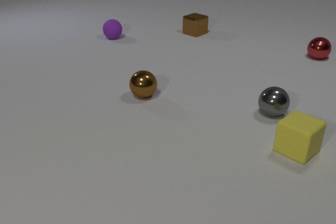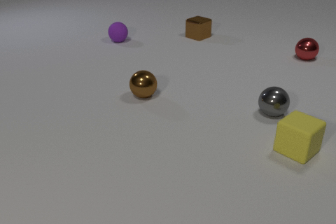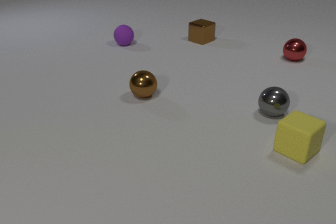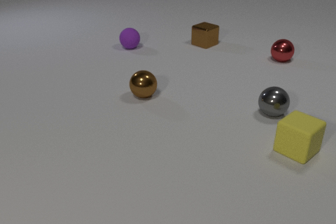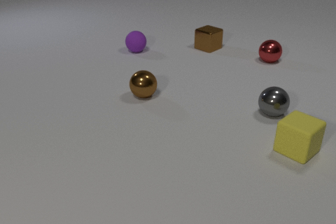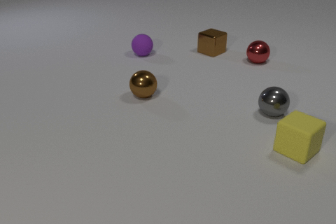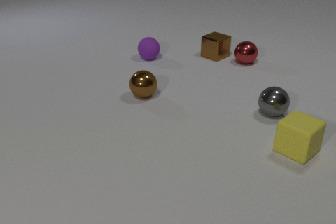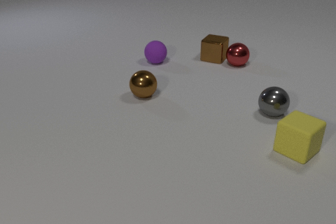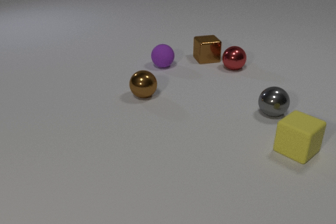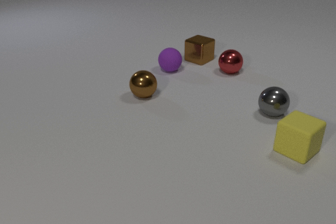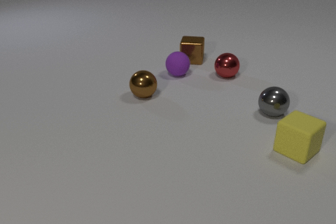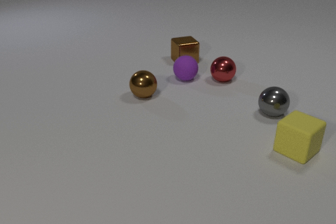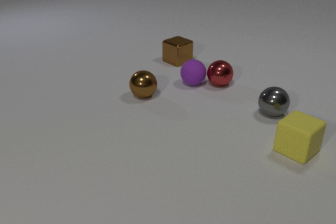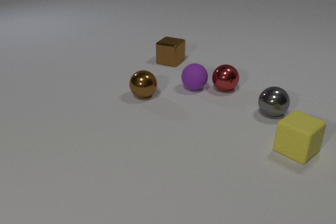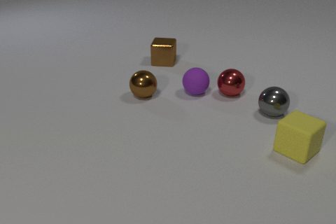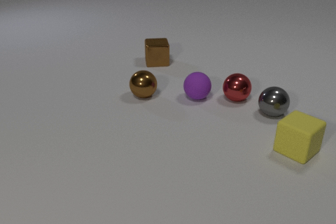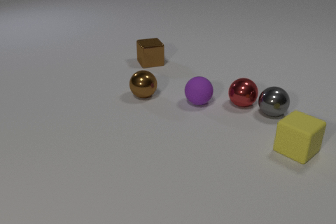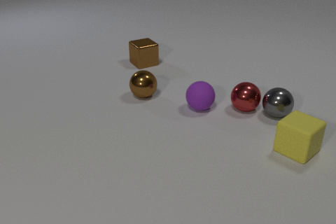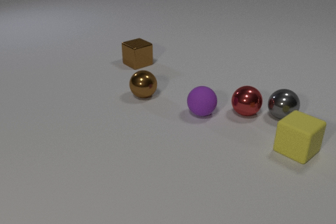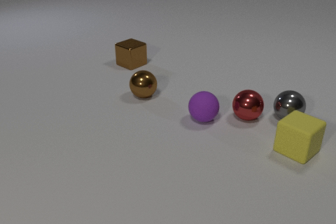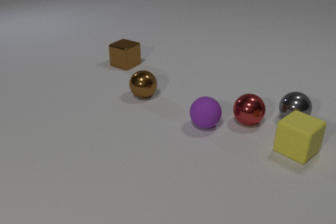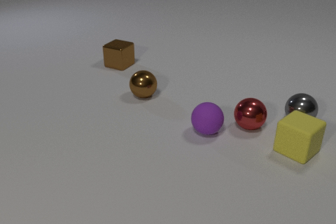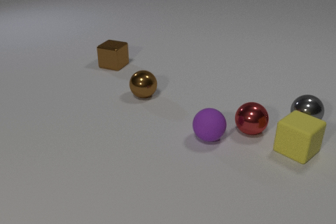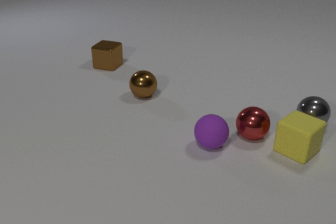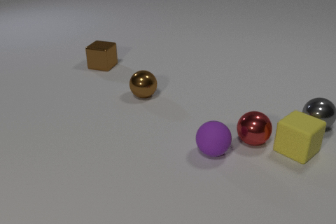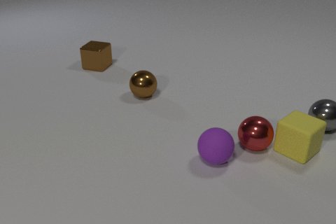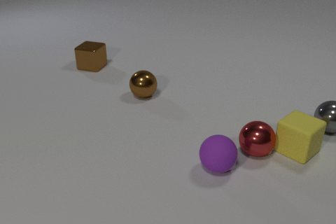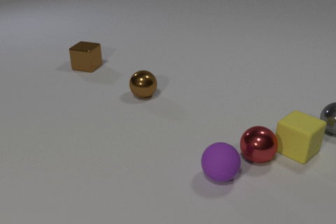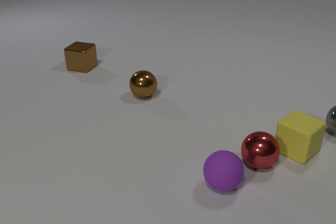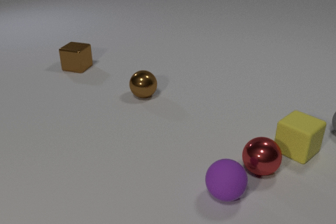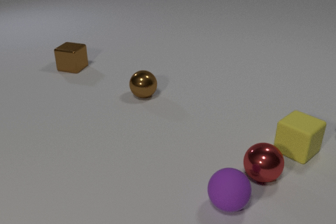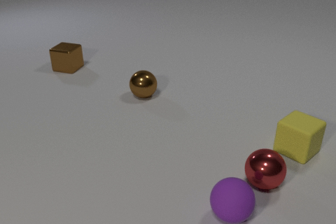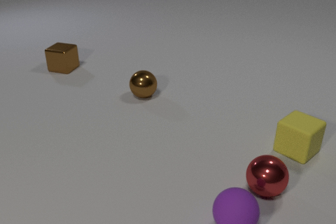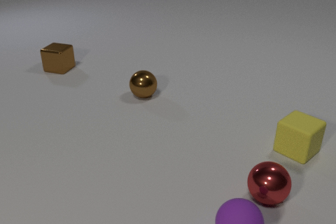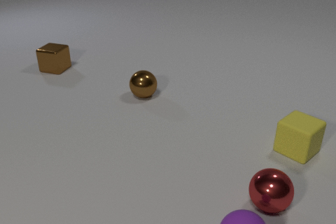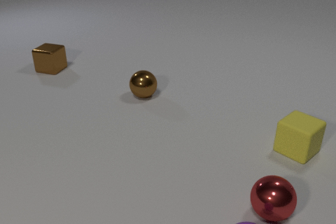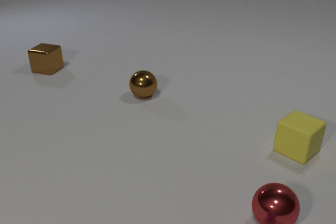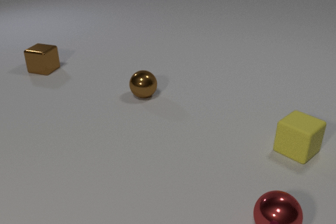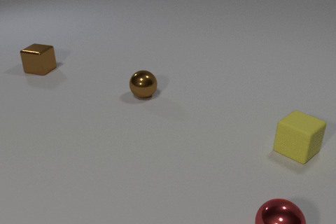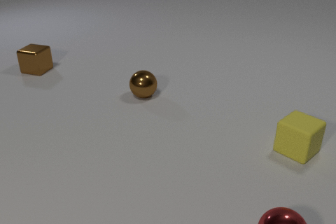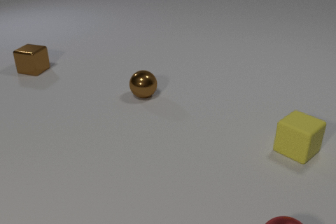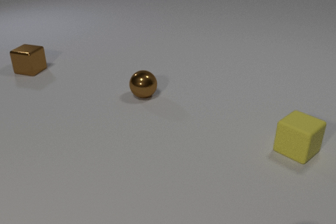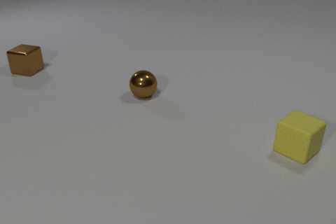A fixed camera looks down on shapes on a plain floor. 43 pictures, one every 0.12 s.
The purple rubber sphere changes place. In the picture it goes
toward the camera.
The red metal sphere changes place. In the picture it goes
toward the camera.
0.00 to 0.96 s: The brown metal cube slides toward the camera. The red metal sphere rolls to the left and toward the camera. The purple rubber sphere rolls toward the camera and to the right. The brown metal cube and the red metal sphere collide.
0.96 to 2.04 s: The brown metal cube slides to the left. The red metal sphere rolls toward the camera. The purple rubber sphere rolls toward the camera. The red metal sphere and the purple rubber sphere collide. The red metal sphere and the gray metal sphere collide.
2.04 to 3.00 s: The brown metal cube slides to the left. The red metal sphere rolls toward the camera. The purple rubber sphere rolls toward the camera. The gray metal sphere rolls to the right.
3.00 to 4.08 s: The brown metal cube slides to the left. The red metal sphere rolls toward the camera. The purple rubber sphere rolls toward the camera. The gray metal sphere rolls to the right, leaves at the right edge.
4.08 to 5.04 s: The brown metal cube slides to the left. The red metal sphere rolls toward the camera, leaves at the bottom edge. The purple rubber sphere rolls toward the camera, leaves at the bottom edge.
Are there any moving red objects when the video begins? yes.
How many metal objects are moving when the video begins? 2.
How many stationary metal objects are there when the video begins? 2.
